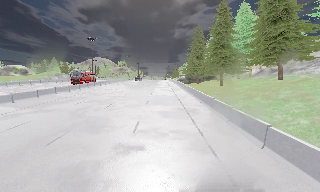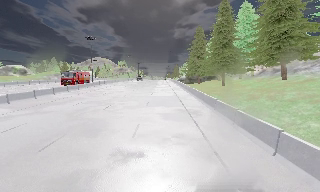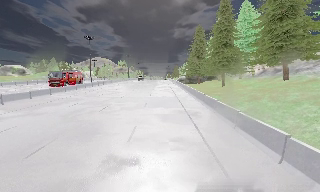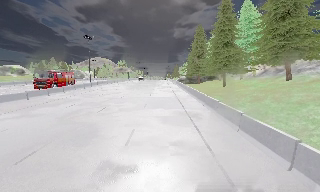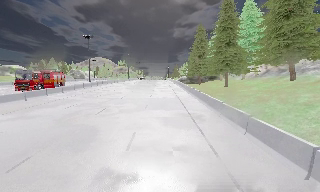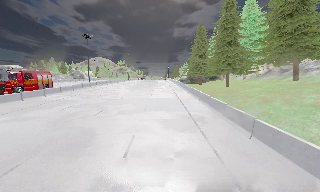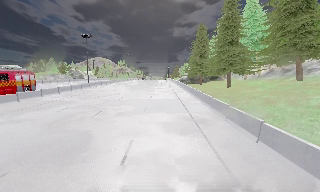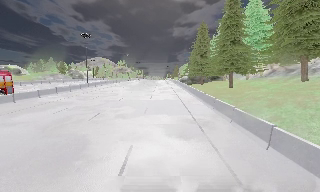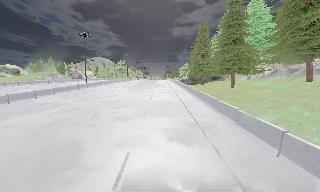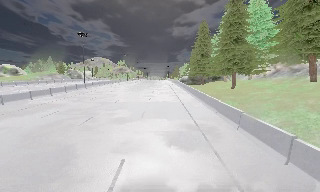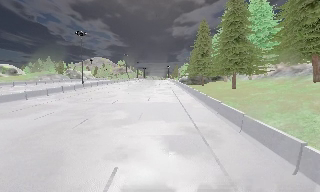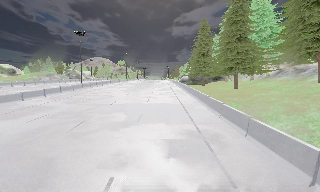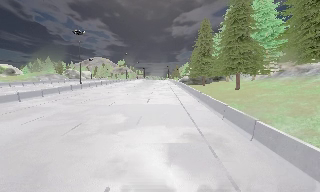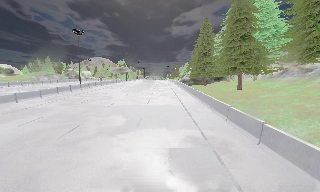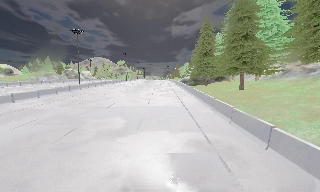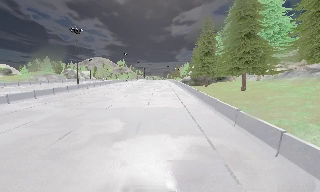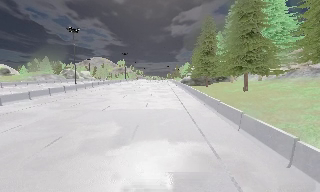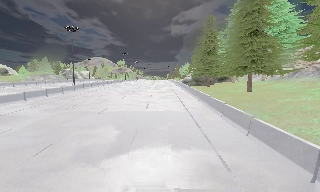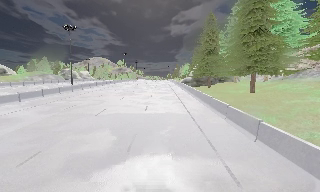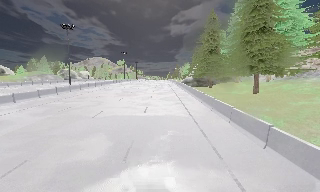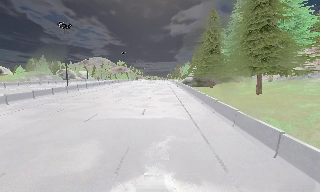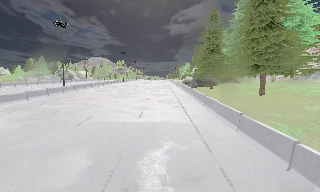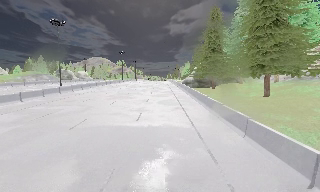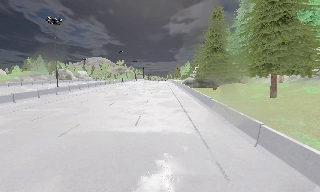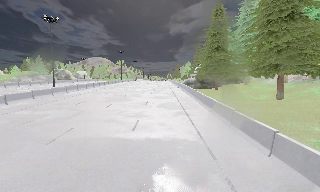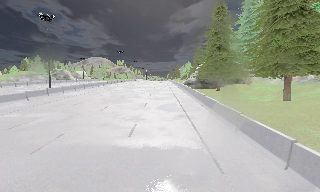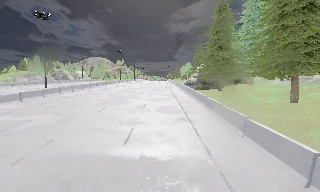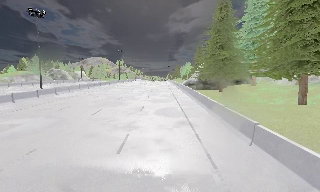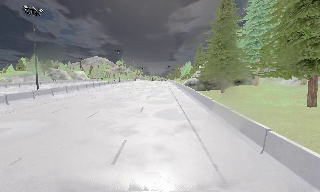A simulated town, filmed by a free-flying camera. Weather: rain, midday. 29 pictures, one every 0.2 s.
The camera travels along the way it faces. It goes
forward.
0.0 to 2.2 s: The camera travels forward, about 6 m, so what stands in front looms larger.
2.2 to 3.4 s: The camera travels forward, about 3.5 m, so what stands in front looms larger. It gains speed.
3.4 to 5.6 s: The camera travels forward, about 9 m, so what stands in front looms larger.
The film runs forward here.
